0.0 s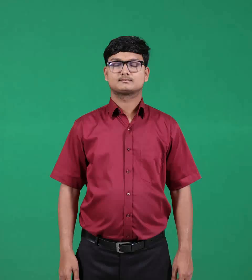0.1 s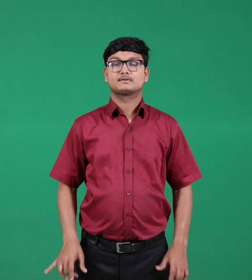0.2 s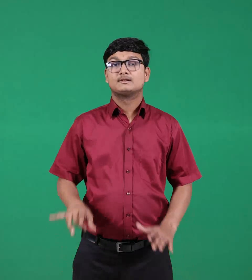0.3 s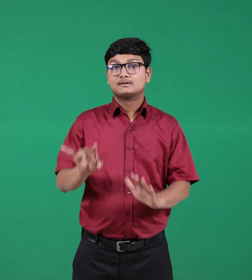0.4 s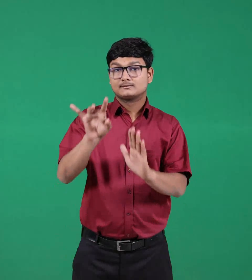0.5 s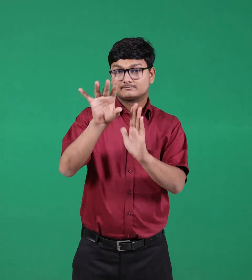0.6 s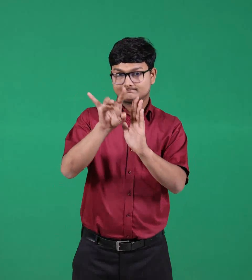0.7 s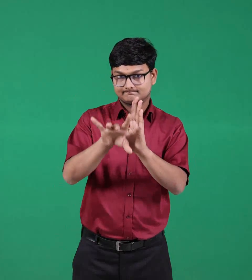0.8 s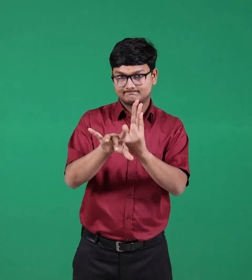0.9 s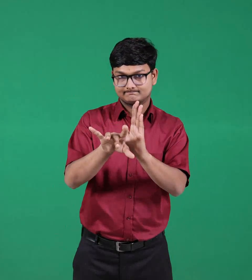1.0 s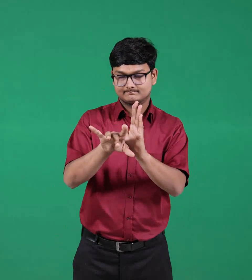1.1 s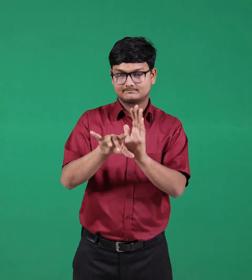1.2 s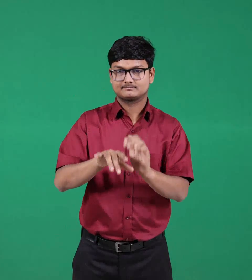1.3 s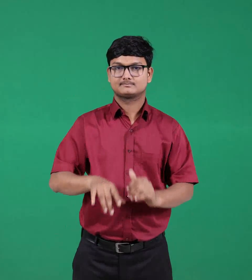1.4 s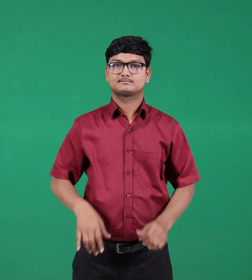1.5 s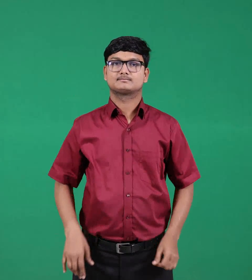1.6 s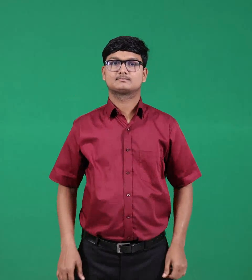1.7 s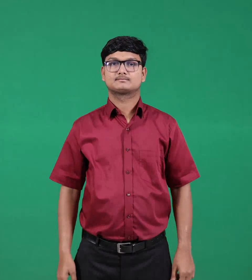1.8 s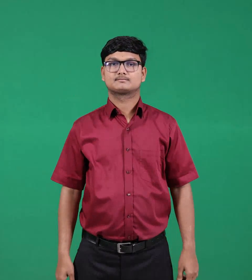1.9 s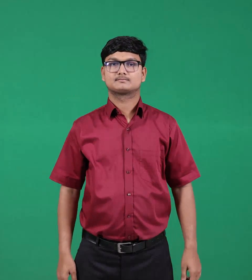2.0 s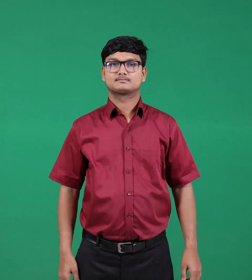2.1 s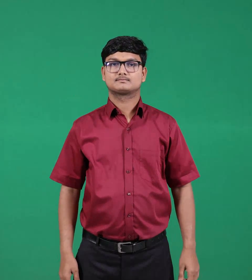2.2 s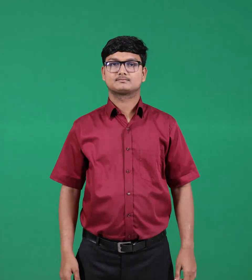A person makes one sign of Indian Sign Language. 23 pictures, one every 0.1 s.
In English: deep
